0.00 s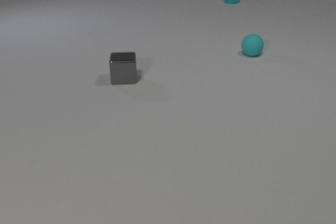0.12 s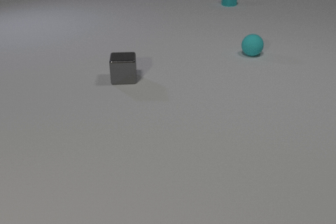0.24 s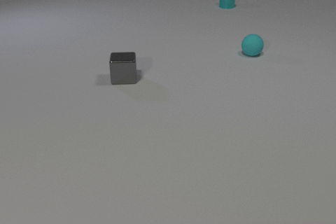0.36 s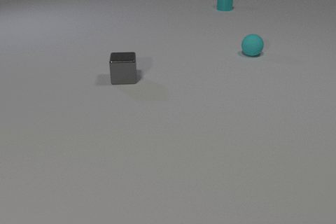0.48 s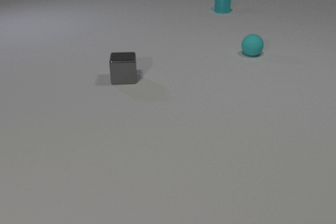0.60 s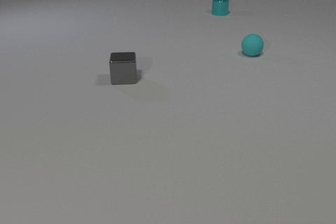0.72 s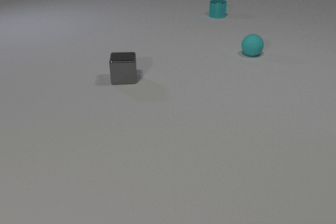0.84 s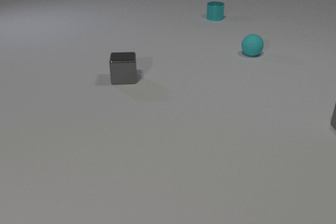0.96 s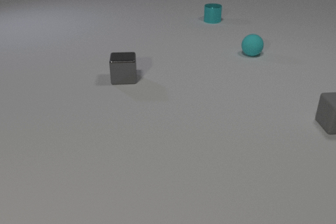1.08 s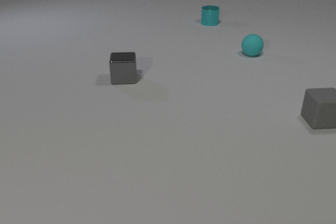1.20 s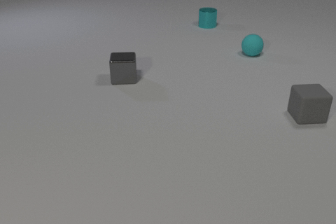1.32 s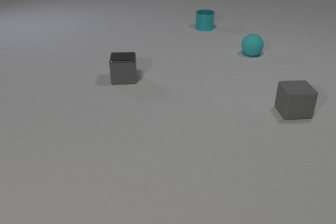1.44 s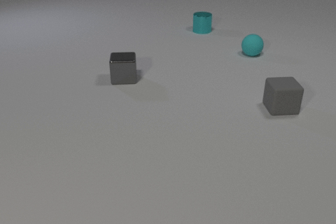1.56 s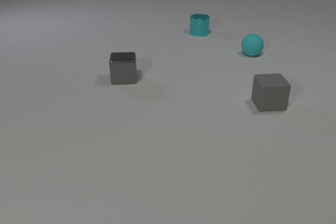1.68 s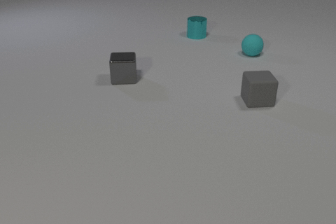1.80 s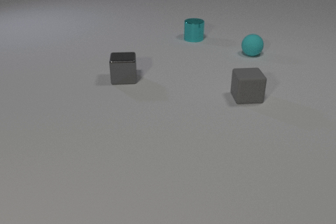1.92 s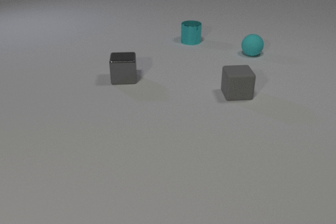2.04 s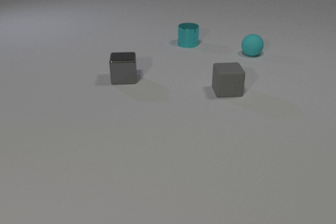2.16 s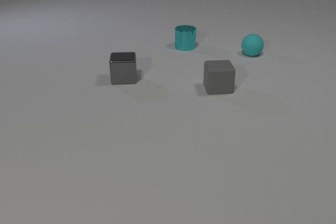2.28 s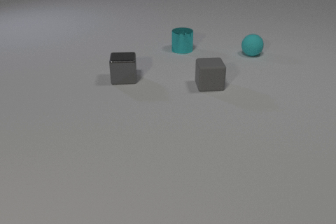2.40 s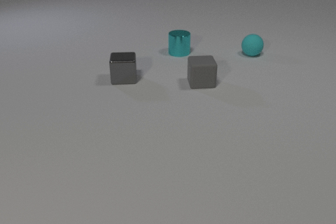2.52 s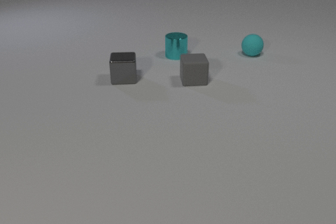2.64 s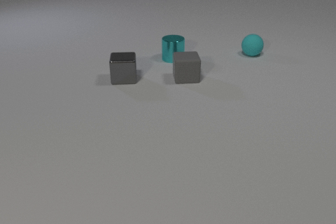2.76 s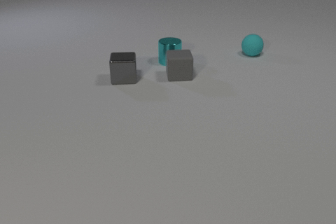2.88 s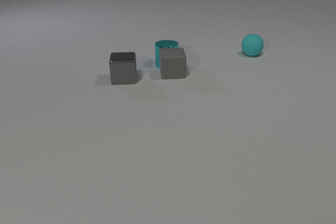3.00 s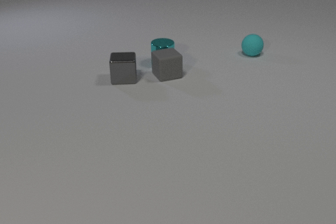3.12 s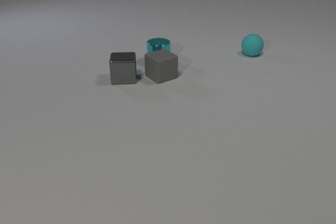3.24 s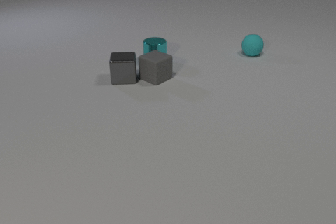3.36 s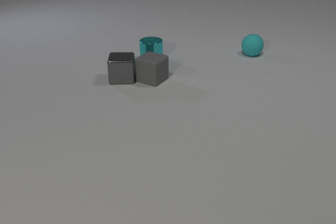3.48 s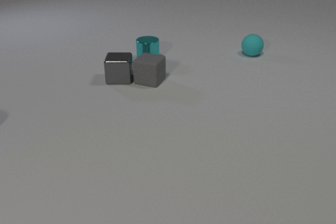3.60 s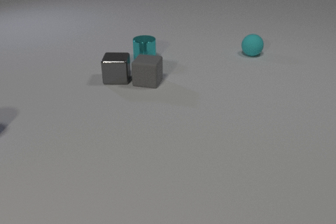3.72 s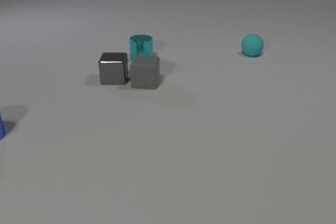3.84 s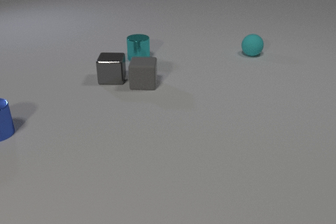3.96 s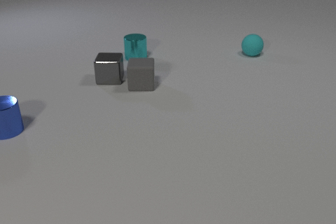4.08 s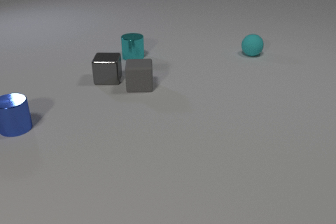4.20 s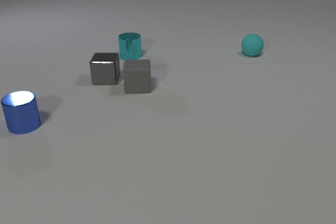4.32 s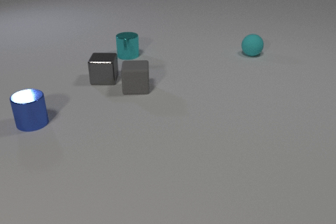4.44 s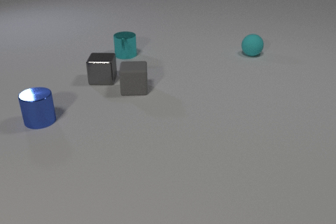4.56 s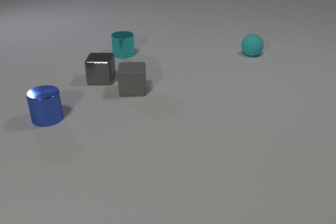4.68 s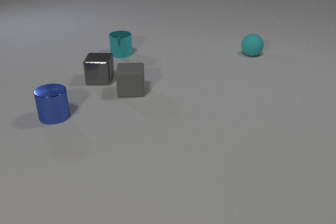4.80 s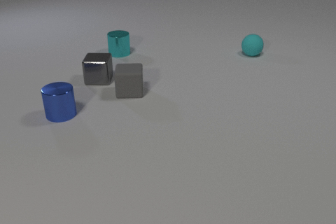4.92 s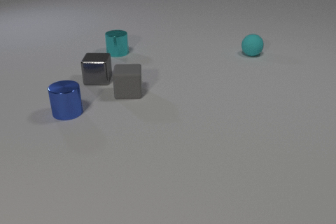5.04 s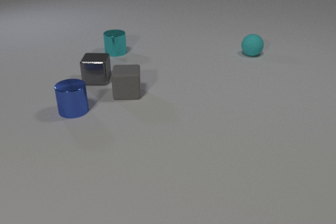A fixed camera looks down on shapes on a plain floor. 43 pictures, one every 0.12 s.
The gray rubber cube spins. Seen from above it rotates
counterclockwise.
The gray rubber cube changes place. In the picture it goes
to the left.
0.00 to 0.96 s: The gray rubber cube comes in at the right edge, slides to the left. The cyan metal cylinder slides toward the camera.
0.96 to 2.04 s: The gray rubber cube slides to the left. The cyan metal cylinder slides toward the camera.
2.04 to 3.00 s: The gray rubber cube slides to the left and away from the camera. The cyan metal cylinder slides toward the camera and to the left. The gray rubber cube and the cyan metal cylinder collide.
3.00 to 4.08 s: The gray rubber cube slides to the left and toward the camera, spins so that its near face slides to the right, counterclockwise seen from above. The cyan metal cylinder slides to the left and away from the camera. The gray metal cube slides to the left. The blue metal cylinder comes in at the left edge, slides to the right. The gray rubber cube and the gray metal cube collide.
4.08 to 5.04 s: The gray rubber cube slides toward the camera and to the left. The cyan metal cylinder slides to the left and away from the camera. The gray metal cube slides to the left. The blue metal cylinder slides to the right.
What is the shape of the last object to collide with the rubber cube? cube.
What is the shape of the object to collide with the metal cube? cube.
How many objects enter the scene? 2.
